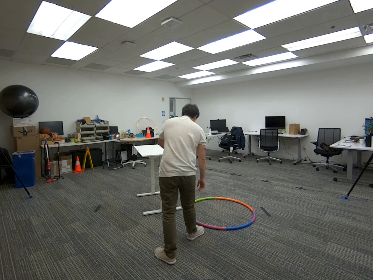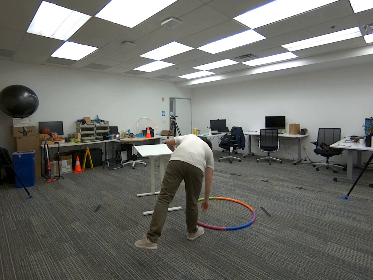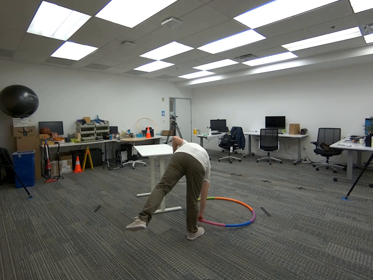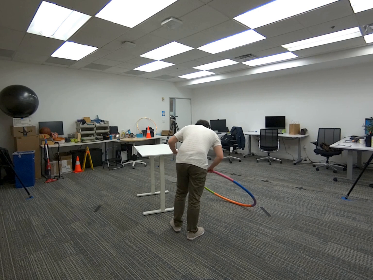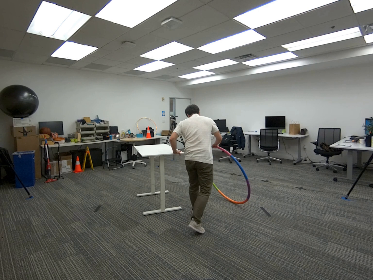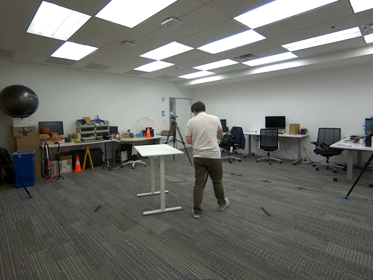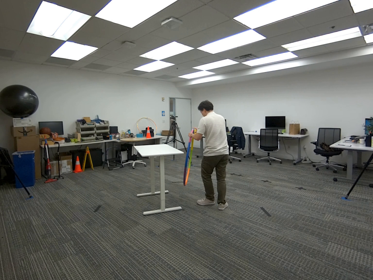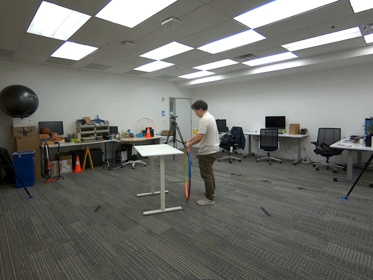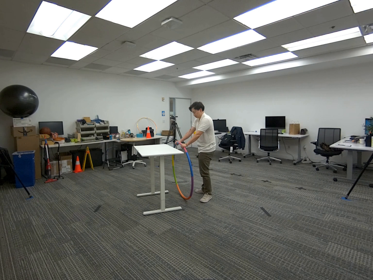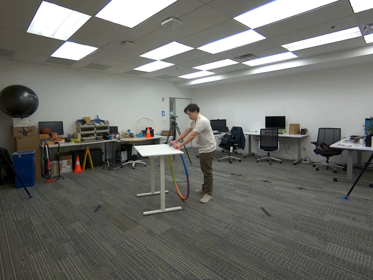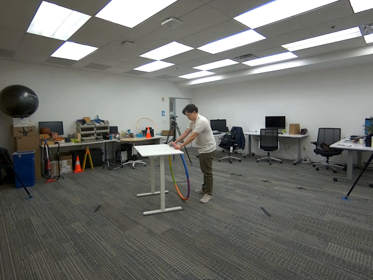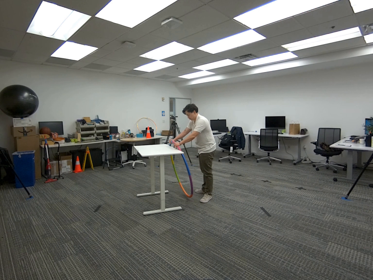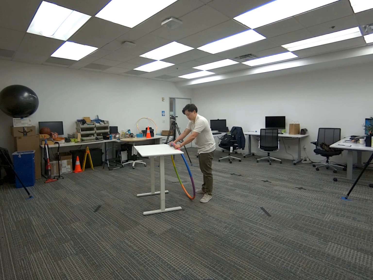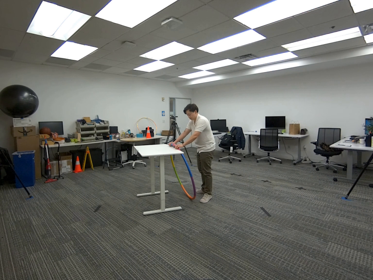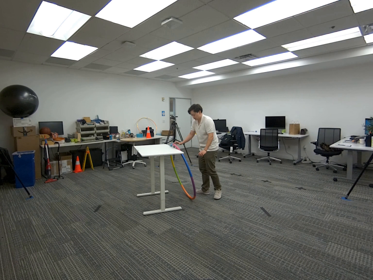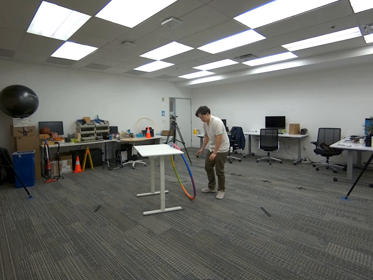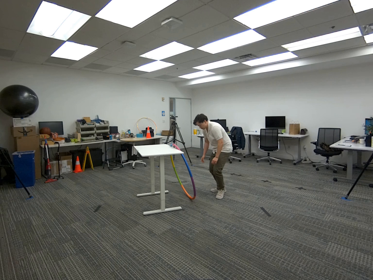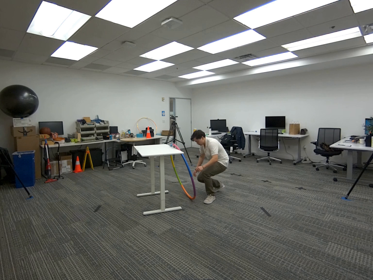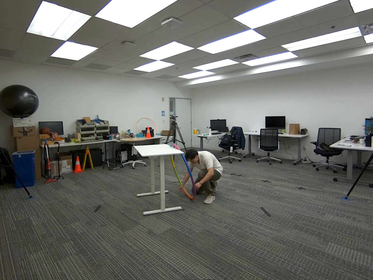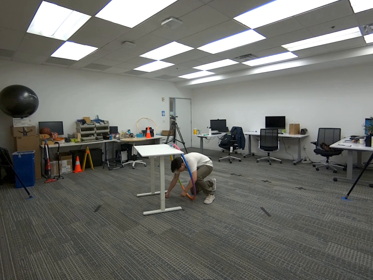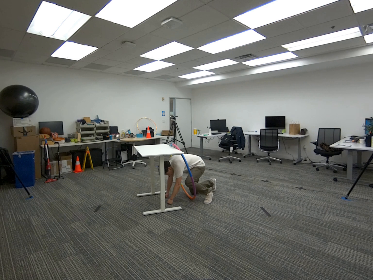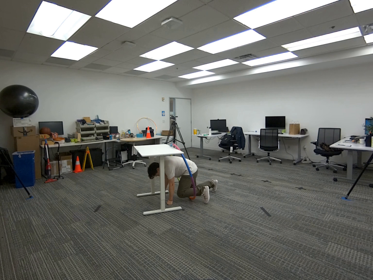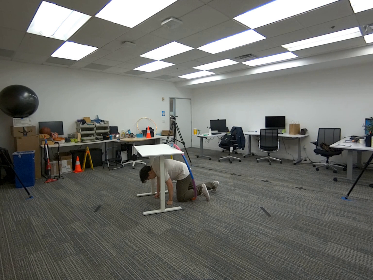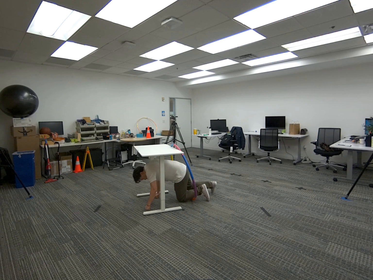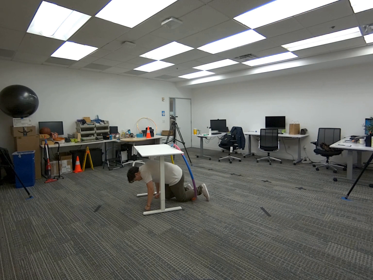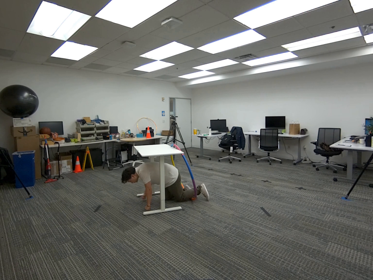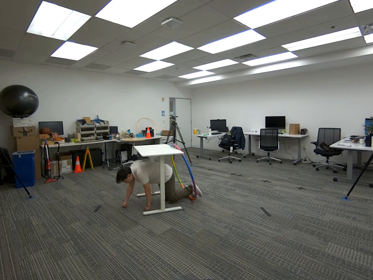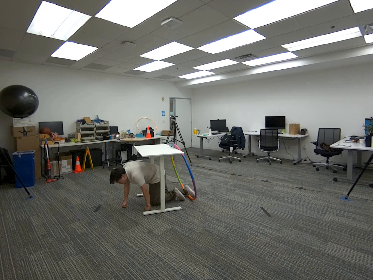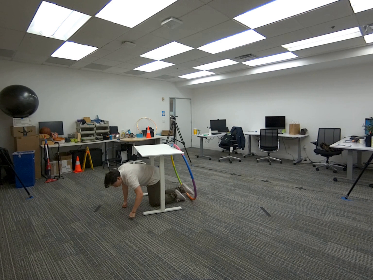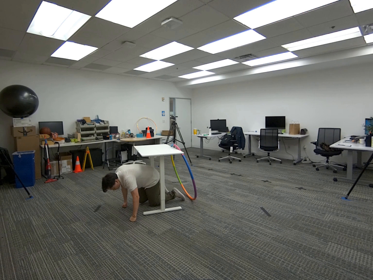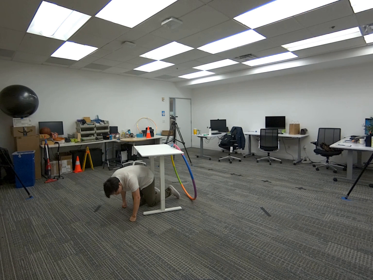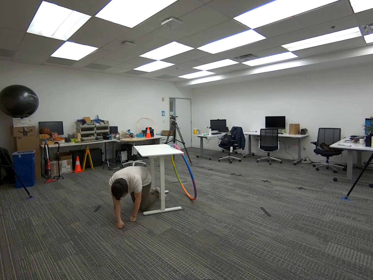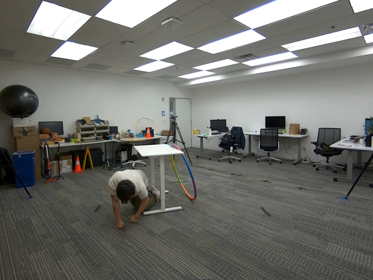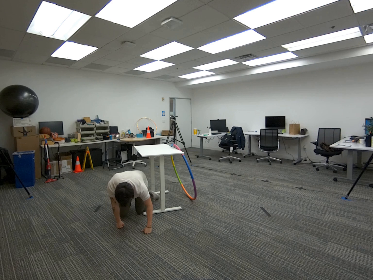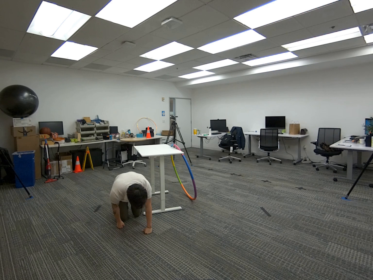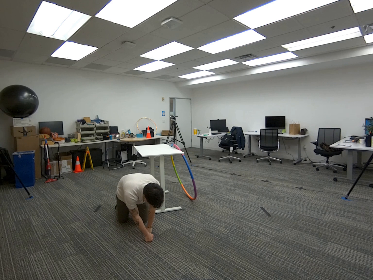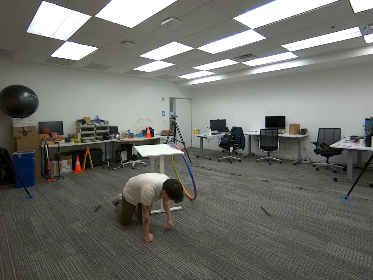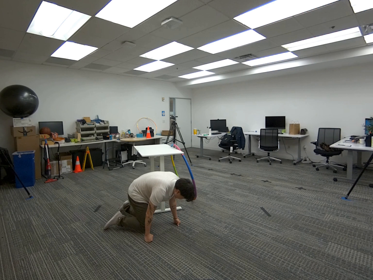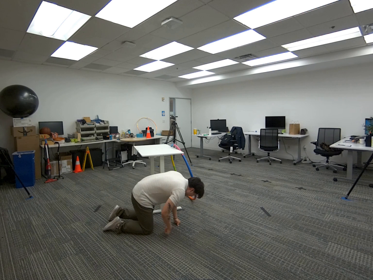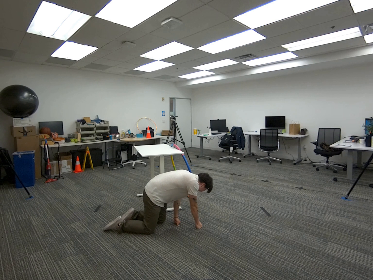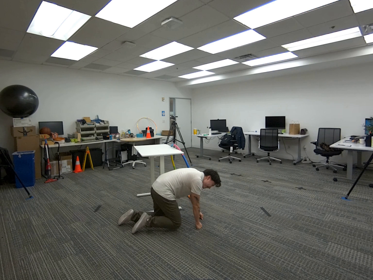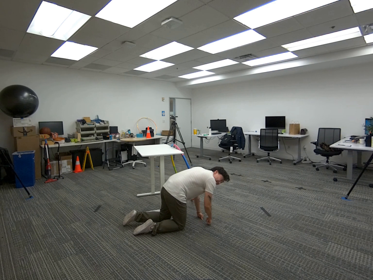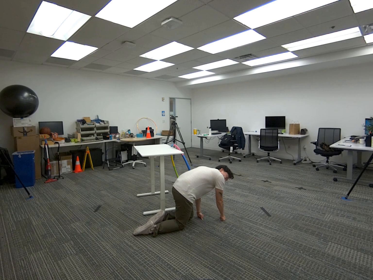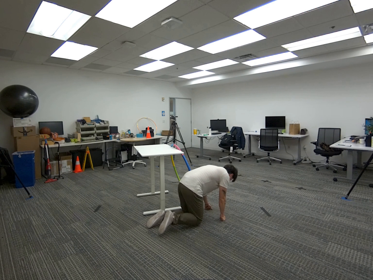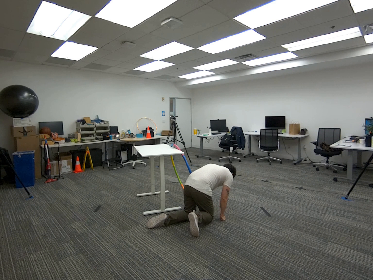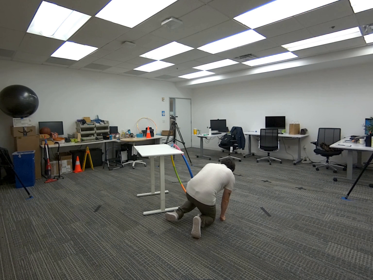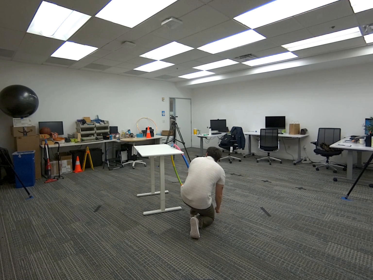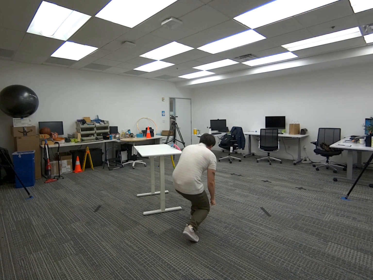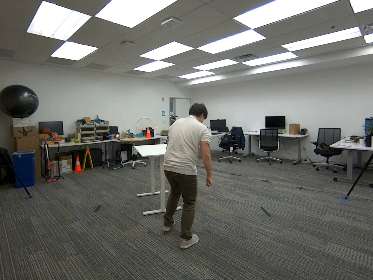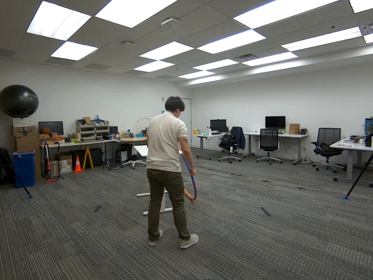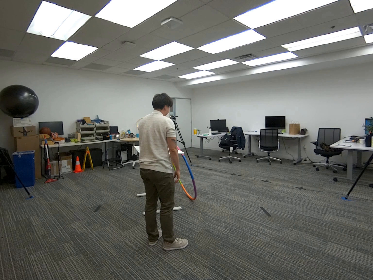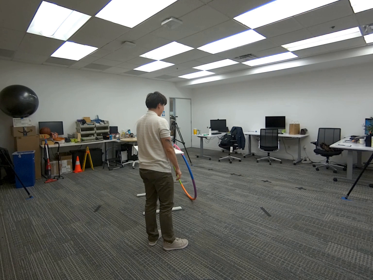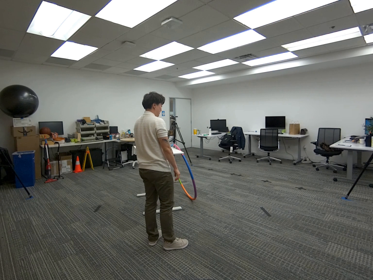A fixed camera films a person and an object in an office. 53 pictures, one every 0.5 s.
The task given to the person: Walk over to the hula hoop on the floor and place it against the white desk. Crawl through the hula hoop and stand up.
